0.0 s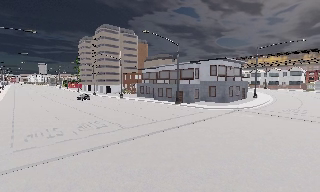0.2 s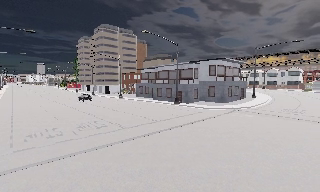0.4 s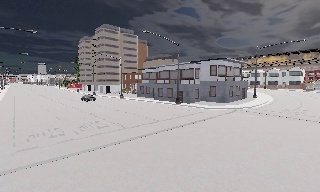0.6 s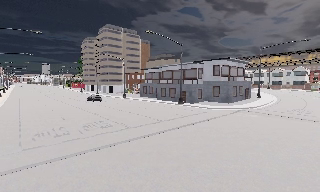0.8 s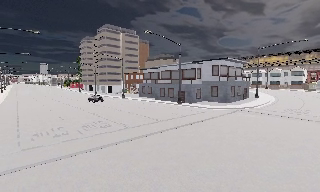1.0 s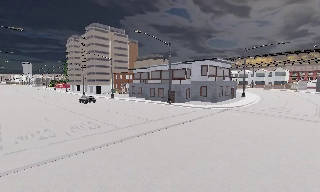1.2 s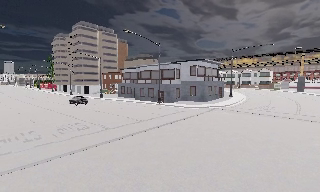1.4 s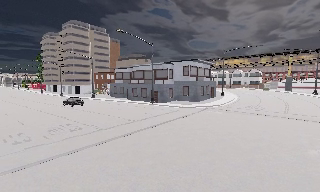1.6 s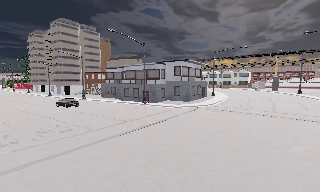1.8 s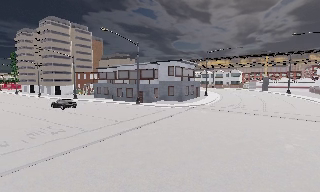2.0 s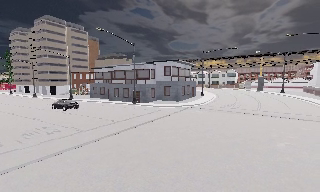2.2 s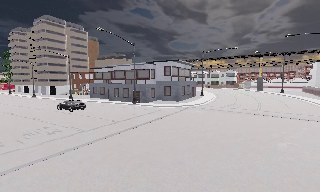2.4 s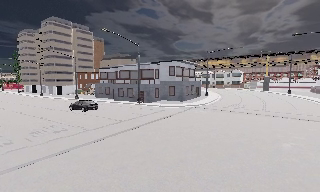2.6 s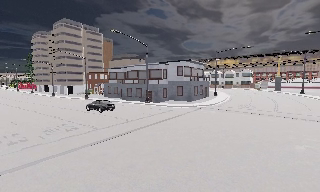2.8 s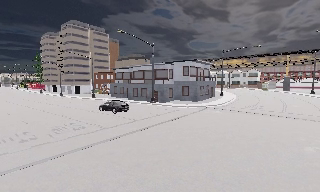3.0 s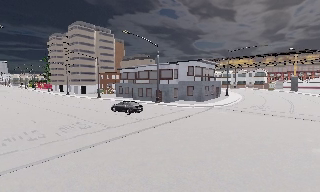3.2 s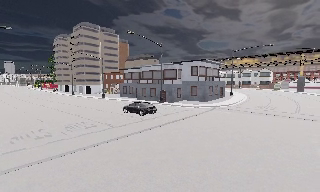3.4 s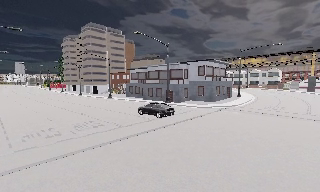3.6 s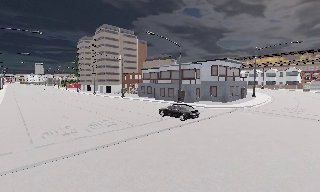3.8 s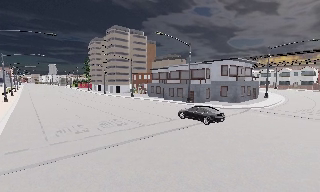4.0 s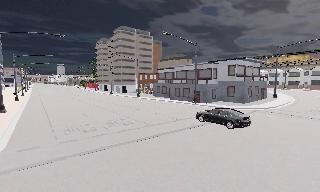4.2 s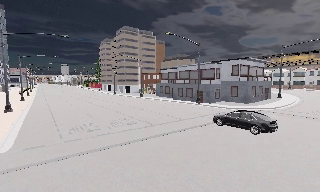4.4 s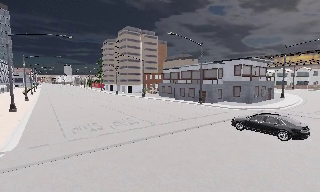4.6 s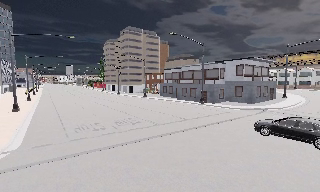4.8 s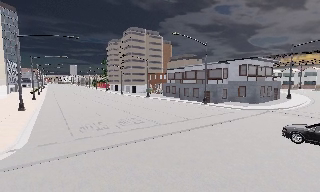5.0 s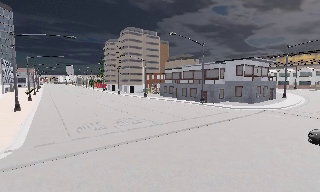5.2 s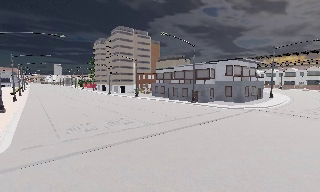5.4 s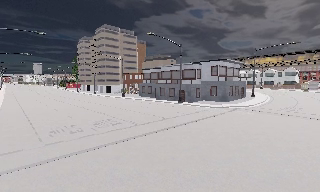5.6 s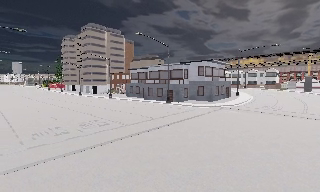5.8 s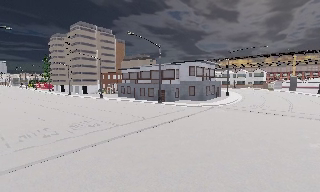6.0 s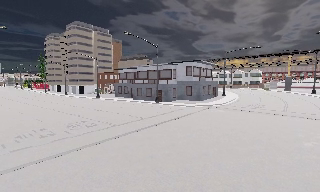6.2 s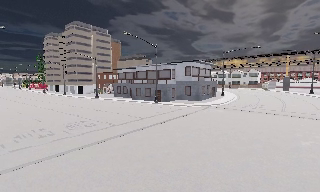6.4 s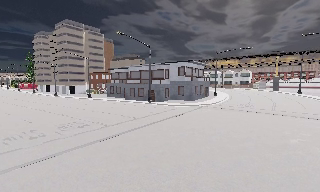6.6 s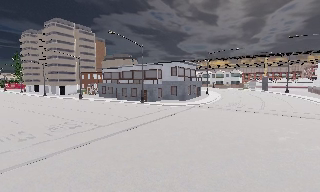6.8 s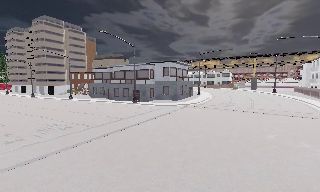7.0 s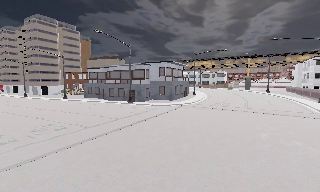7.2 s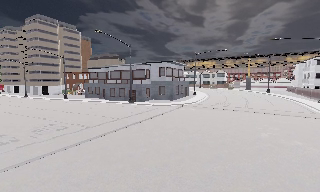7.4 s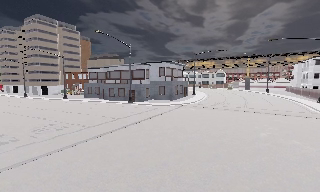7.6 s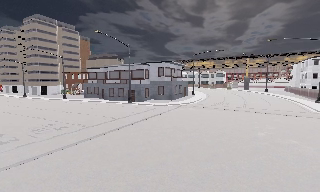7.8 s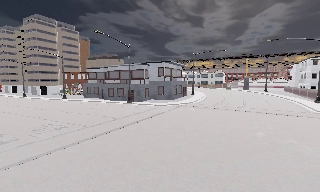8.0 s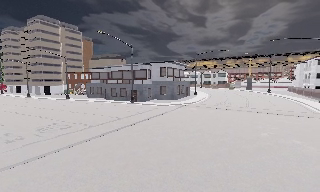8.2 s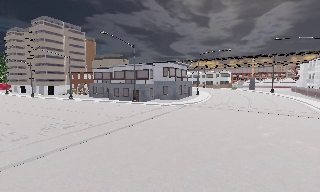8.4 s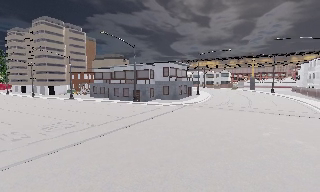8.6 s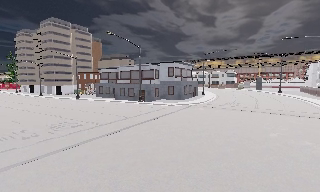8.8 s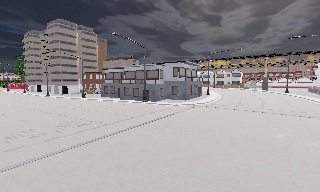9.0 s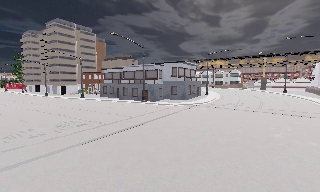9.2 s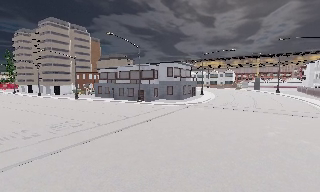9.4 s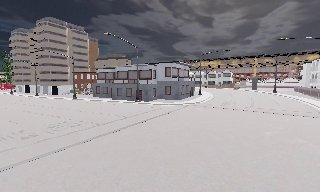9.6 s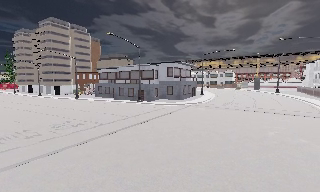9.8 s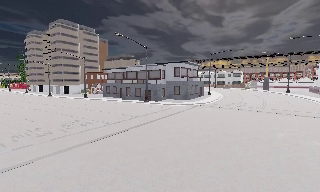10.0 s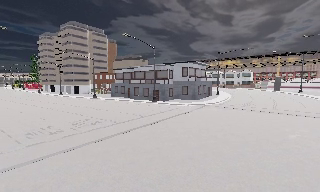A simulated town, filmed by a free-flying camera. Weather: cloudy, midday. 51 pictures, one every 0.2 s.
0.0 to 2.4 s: The camera swings to its right by about 15 degrees, and the scene slides to the left. It travels to its left and backward, about 0.5 m.
2.4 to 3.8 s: The camera pans to its left, which is counterclockwise from overhead, by about 15 degrees.
3.8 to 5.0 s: The camera shifts only a little, or ends up much as it began.
5.0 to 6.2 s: The scene slides to the left, as the camera pans about 15 degrees to its right.
6.2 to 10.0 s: The camera travels backward and to its left, about 1 m, so what stands in front gets smaller.
The film runs backward here.
